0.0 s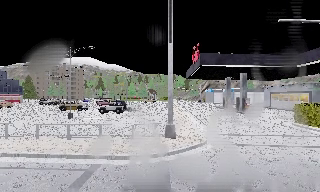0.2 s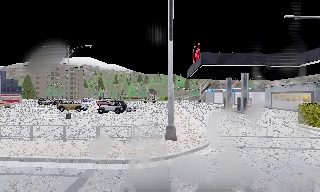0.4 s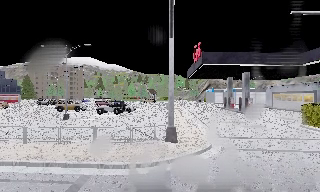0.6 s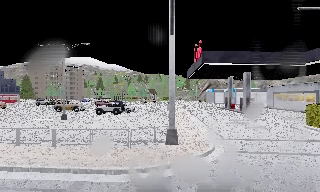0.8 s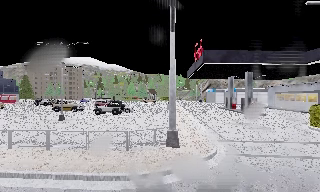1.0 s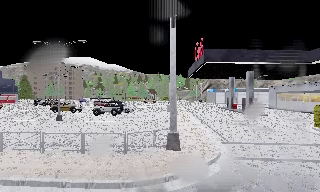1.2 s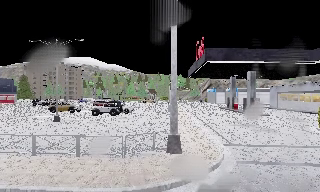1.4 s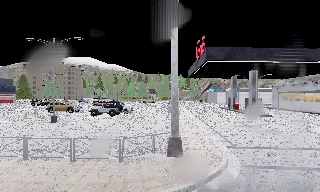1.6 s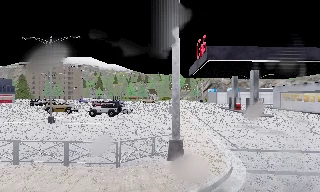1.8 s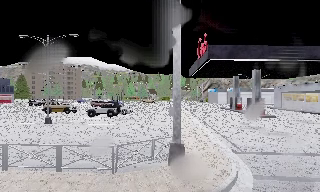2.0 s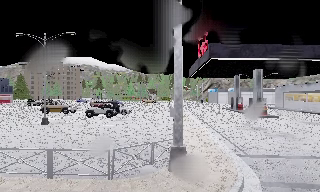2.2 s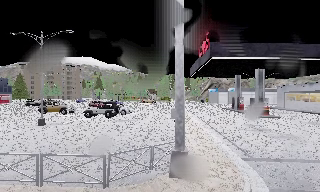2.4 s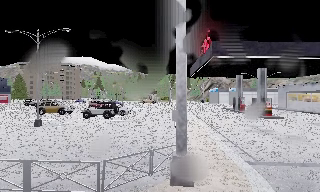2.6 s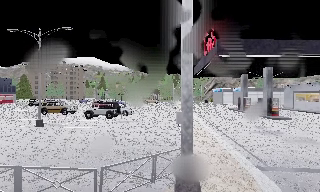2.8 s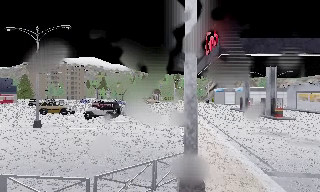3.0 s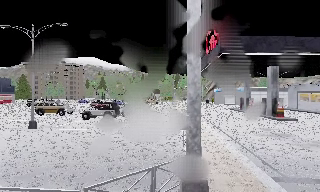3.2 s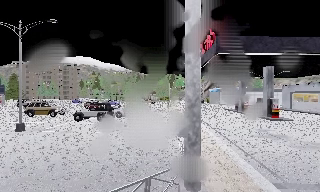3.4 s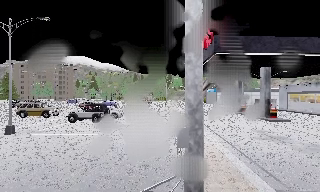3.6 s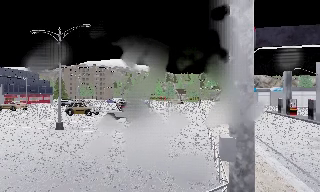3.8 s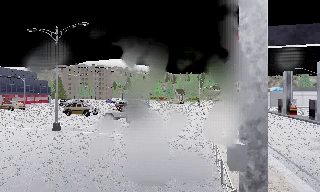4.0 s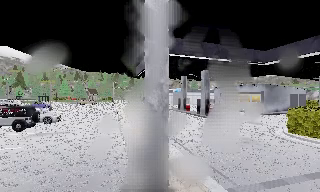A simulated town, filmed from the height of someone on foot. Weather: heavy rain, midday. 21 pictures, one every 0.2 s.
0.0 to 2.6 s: The camera travels forward, about 5 m, so what stands in front looms larger.
2.6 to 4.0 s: The scene slides to the left, as the camera pans about 20 degrees to its right. It travels forward, about 2.5 m, so what stands in front looms larger.
The film runs forward here.
